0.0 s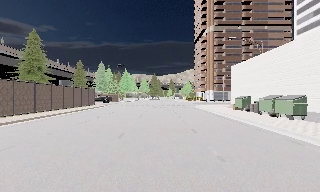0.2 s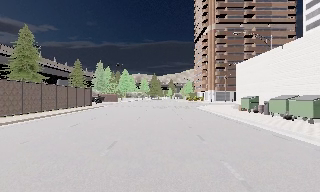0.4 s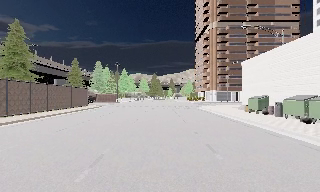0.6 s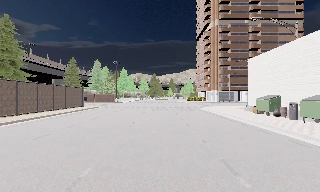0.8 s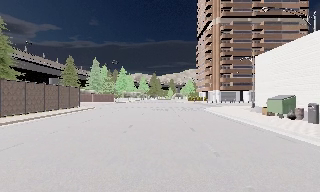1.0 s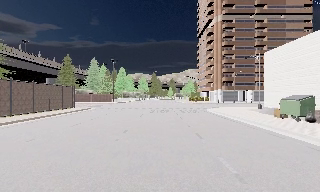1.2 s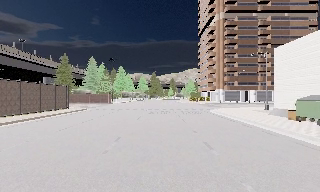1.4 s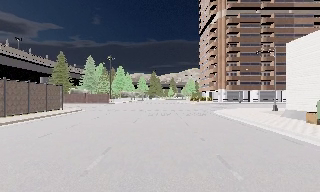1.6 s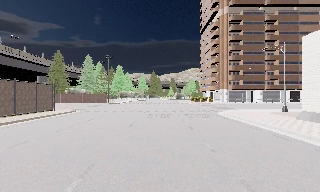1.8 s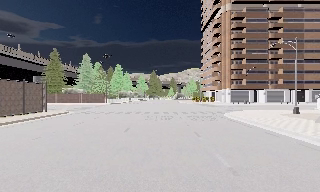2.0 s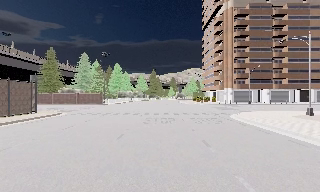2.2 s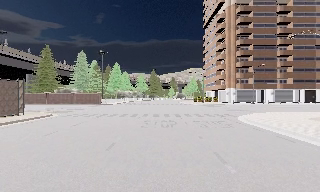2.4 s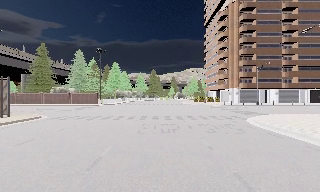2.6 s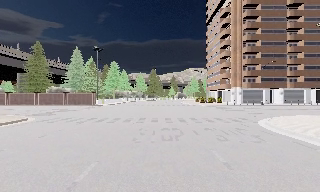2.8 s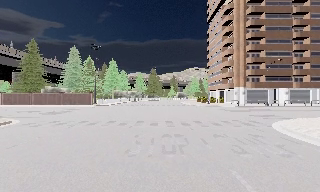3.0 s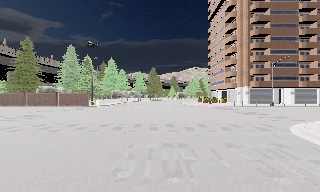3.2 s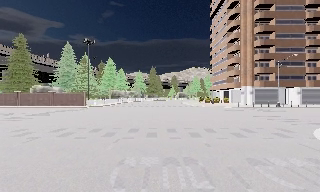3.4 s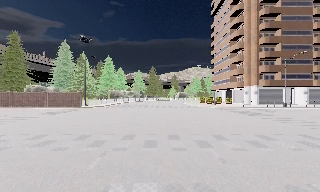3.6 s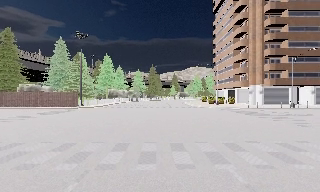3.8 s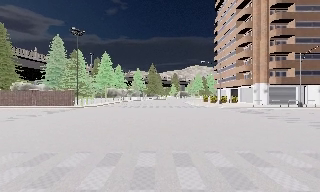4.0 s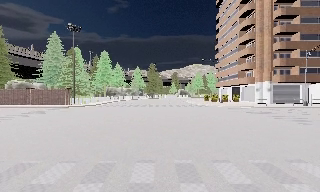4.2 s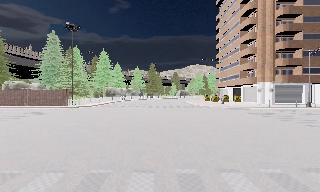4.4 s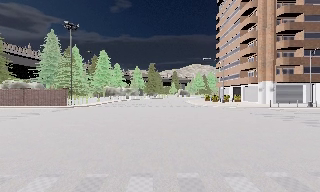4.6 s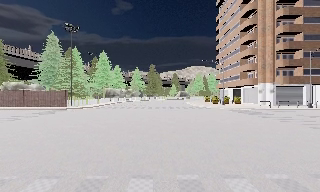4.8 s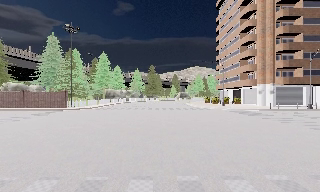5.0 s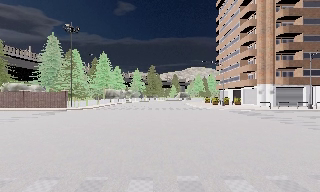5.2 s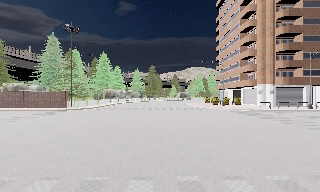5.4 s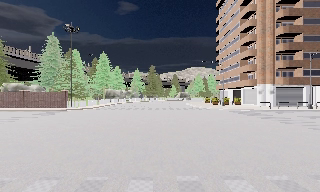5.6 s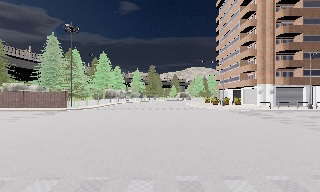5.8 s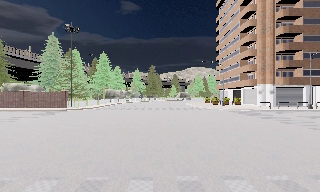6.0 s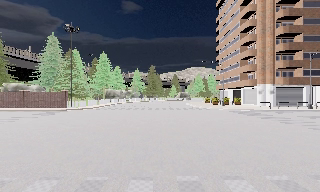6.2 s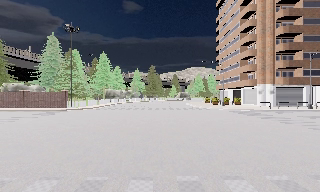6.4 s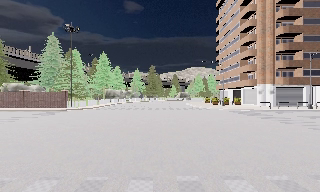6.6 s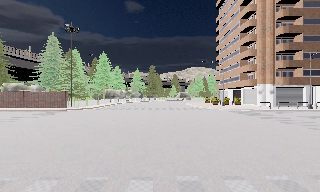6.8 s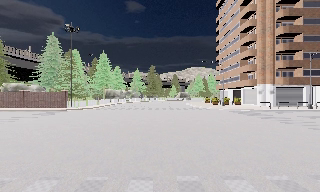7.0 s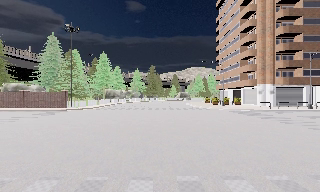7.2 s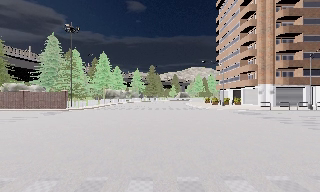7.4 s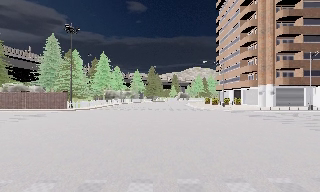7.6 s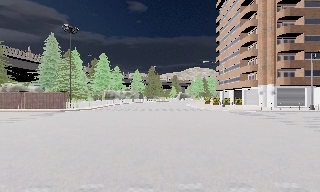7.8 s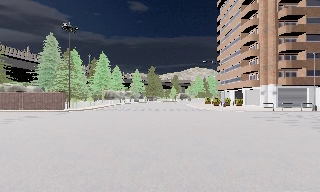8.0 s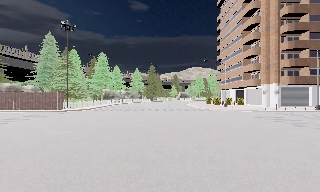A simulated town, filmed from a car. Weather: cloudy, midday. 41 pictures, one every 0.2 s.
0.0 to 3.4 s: The camera travels forward, about 25 m, so what stands in front looms larger.
3.4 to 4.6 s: The camera travels forward, about 4 m, so what stands in front looms larger. It loses speed.
4.6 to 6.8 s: The camera keeps its place and its aim.
6.8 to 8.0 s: The camera travels forward, about 1 m, so what stands in front looms larger. It gains speed.
The film runs forward here.
